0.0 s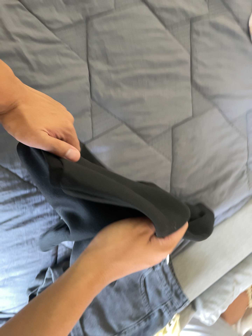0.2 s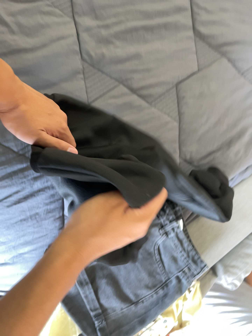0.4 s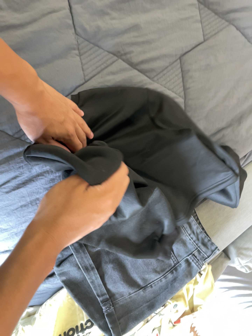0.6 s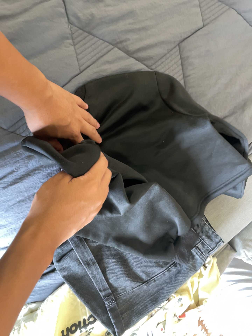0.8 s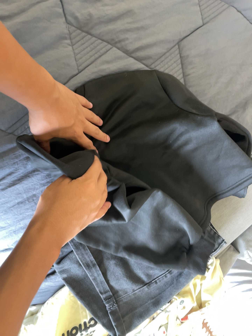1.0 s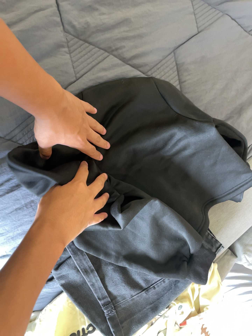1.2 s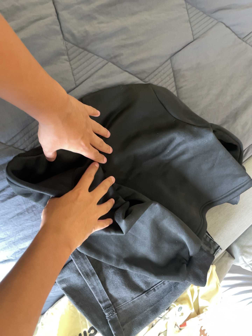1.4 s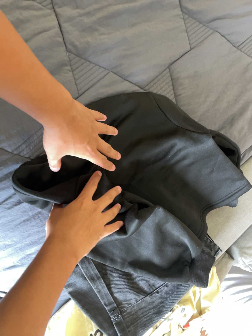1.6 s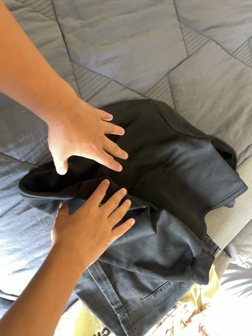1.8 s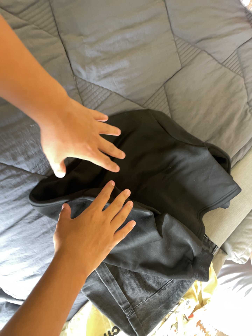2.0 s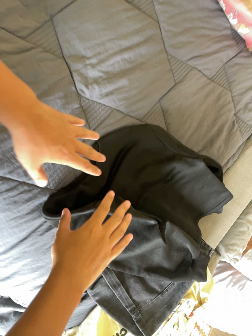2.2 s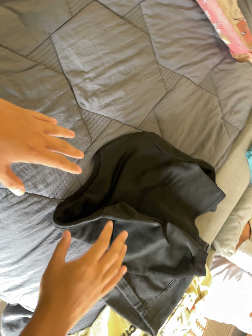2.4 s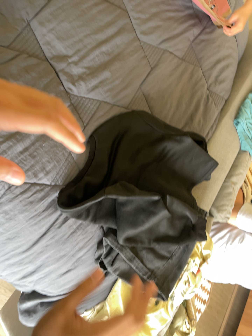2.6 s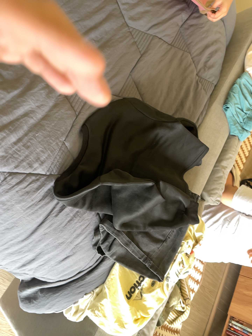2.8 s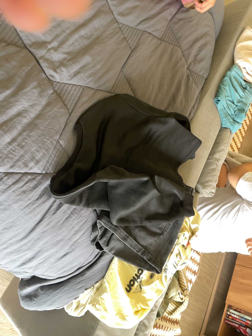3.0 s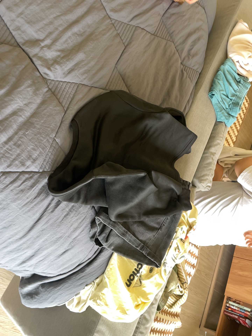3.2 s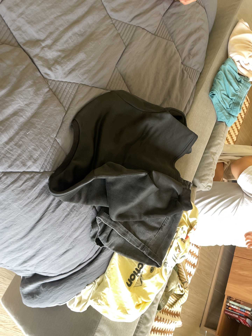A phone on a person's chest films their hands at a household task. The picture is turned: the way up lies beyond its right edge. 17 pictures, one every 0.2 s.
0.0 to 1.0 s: The camera travels forward, to its right and toward the bottom of its view, about 14 cm, so what stands in front looms larger. It rolls about its line of sight by about 10 degrees, and the scene rotates counterclockwise.
1.0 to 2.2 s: The camera pans to its right by about 15 degrees. It travels backward, to its left and toward the top of its view, about 26 cm, so what stands in front gets smaller.
2.2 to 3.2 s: The camera's aim tips toward the bottom of its view by about 10 degrees, and the scene shifts upward. It rolls about its line of sight by about 10 degrees, and the scene rotates counterclockwise.
The film runs backward here.
